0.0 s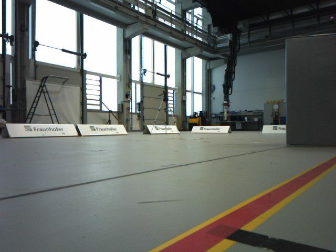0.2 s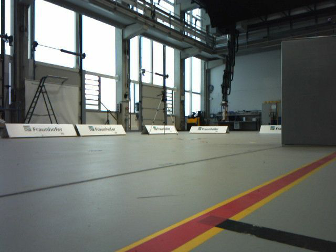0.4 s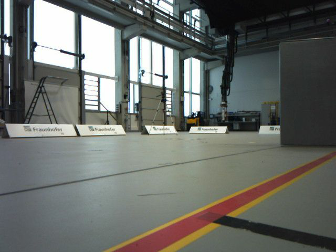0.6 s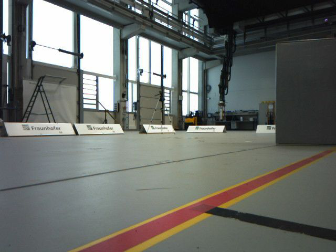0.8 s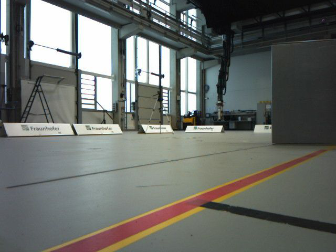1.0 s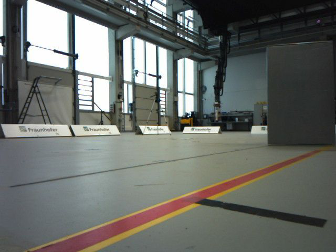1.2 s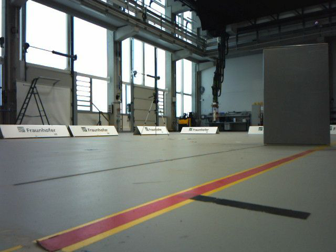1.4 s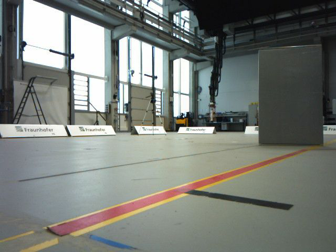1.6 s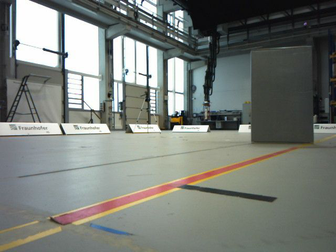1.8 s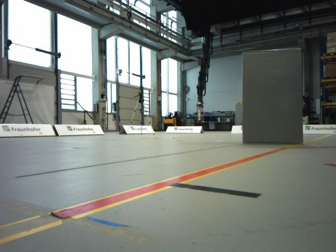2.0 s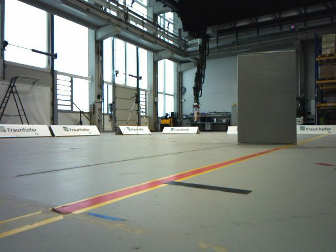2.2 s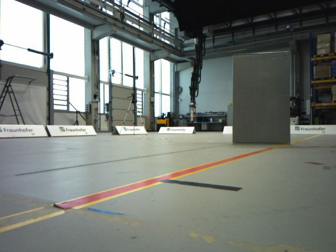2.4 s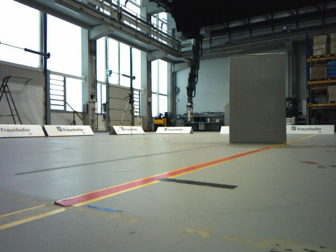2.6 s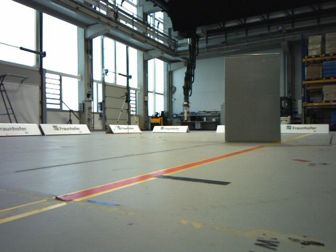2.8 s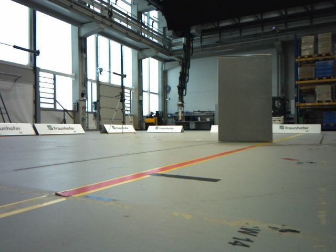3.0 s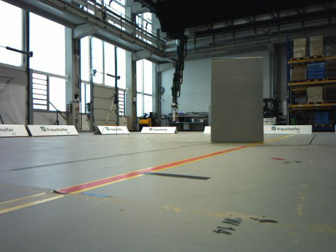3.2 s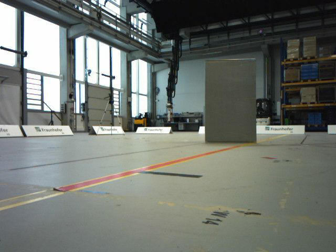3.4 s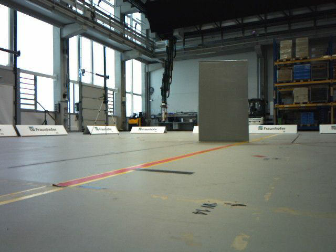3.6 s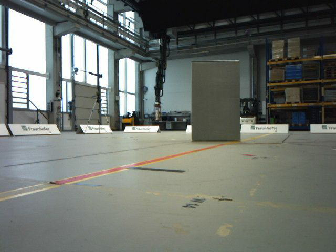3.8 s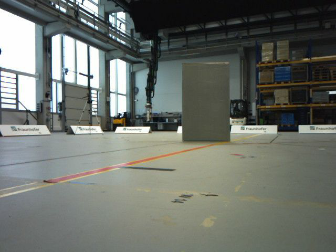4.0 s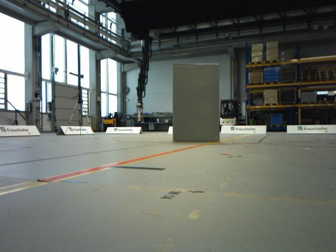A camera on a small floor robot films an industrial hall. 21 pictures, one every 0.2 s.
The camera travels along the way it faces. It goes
backward.
0.0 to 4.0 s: The scene slides to the left, as the camera pans about 15 degrees to its right. It travels backward, about 0.8 m, so what stands in front gets smaller.
The film runs backward here.
